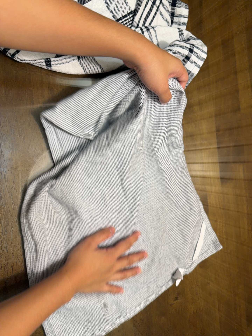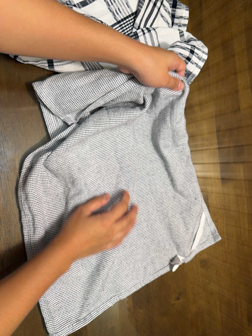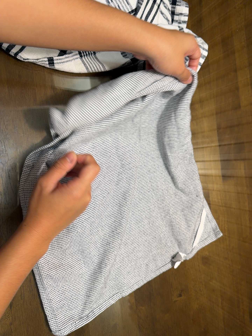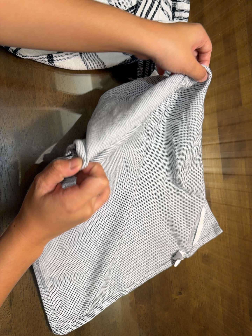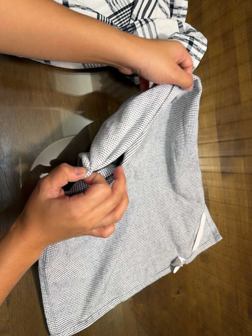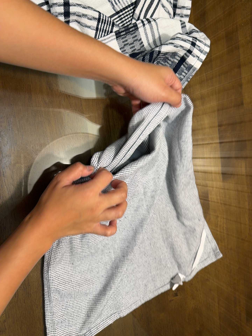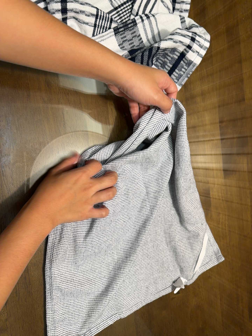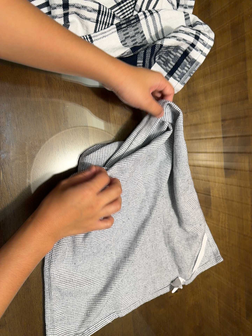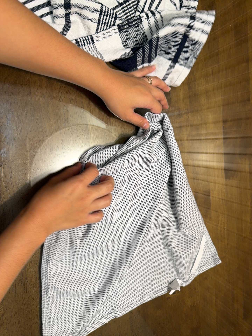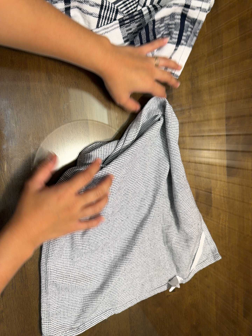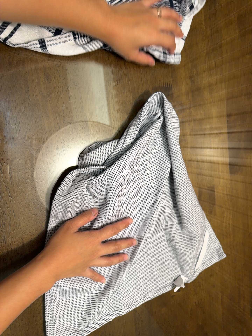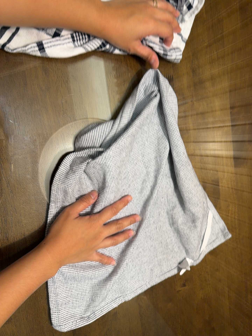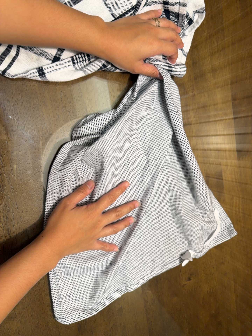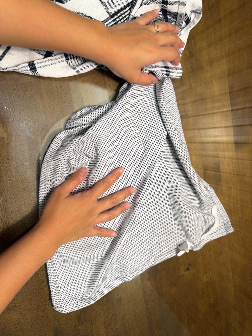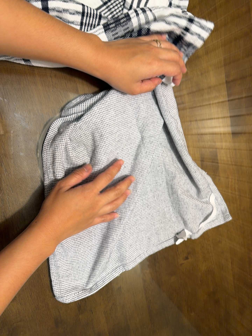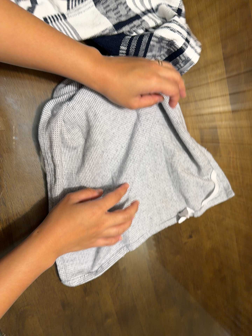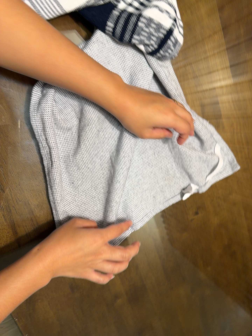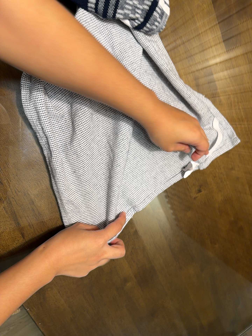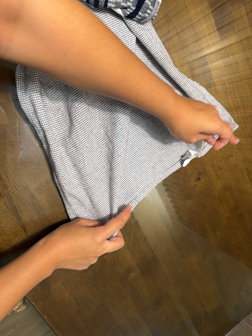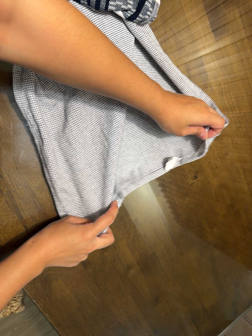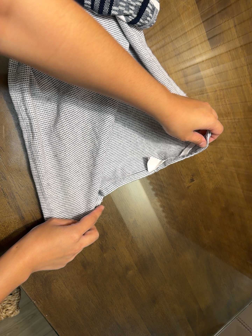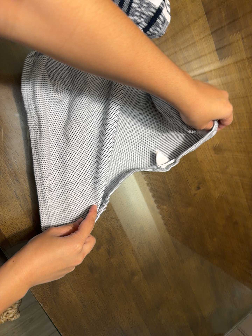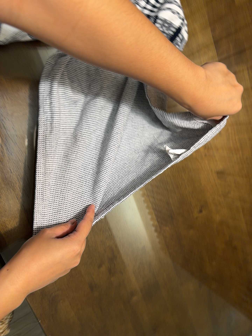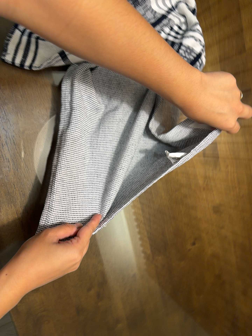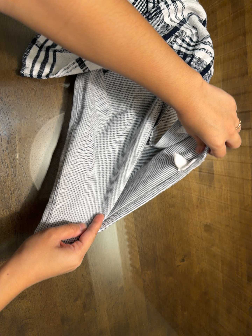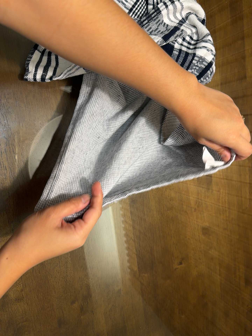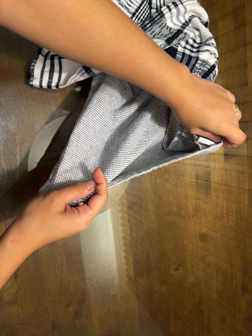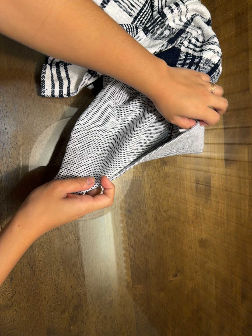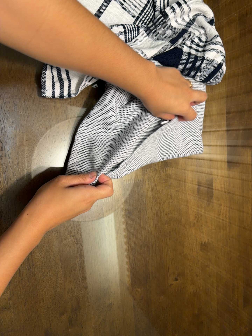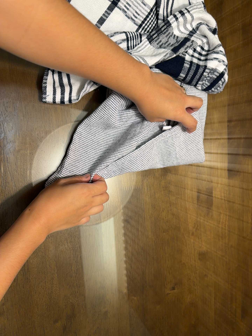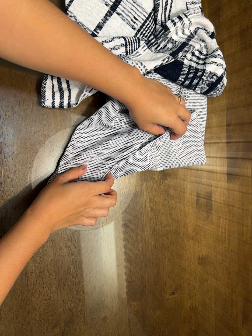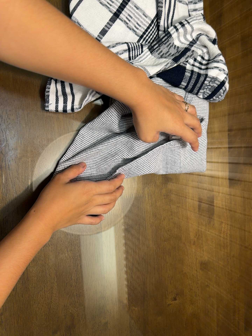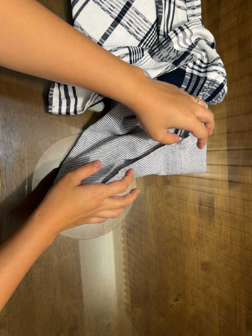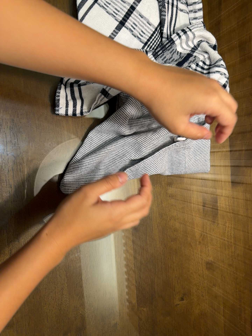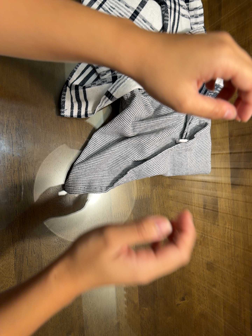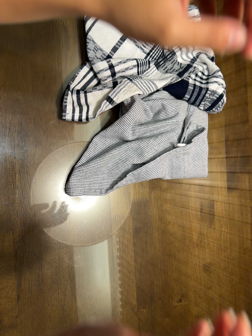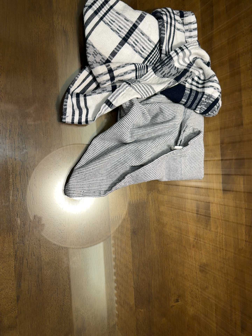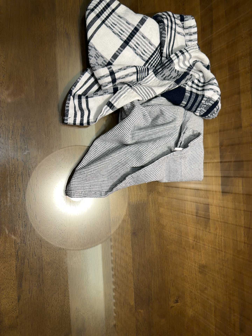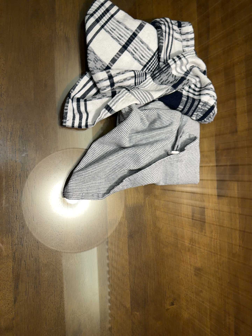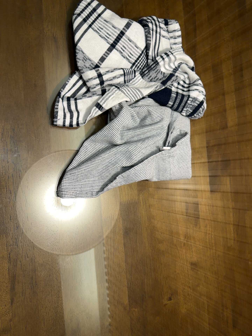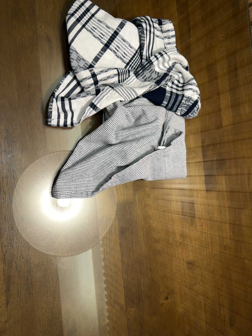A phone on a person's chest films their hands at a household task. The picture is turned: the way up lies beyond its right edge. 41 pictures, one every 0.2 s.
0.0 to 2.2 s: The camera shifts only a little, or ends up much as it began.
2.2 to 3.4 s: The camera travels toward the bottom of its view, about 9 cm, so close, fixed things drift upward. Its aim tips toward the bottom of its view by about 10 degrees, and the scene shifts upward. It rolls about its line of sight by about 15 degrees, and the scene rotates counterclockwise.
3.4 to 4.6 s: The camera travels to its left, about 9 cm. Its aim tips toward the top of its view by about 10 degrees, and the scene shifts downward. It rolls about its line of sight by about 10 degrees, and the scene rotates clockwise.
4.6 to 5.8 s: The camera rolls about its line of sight by about 10 degrees, and the scene rotates clockwise.
5.8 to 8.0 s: The camera shifts only a little, or ends up much as it began.
The film runs backward here.
